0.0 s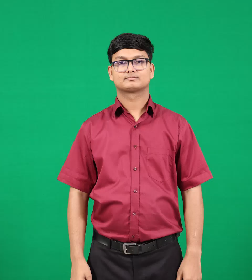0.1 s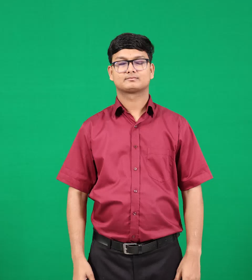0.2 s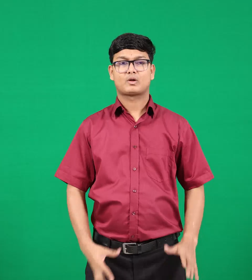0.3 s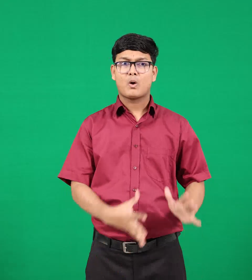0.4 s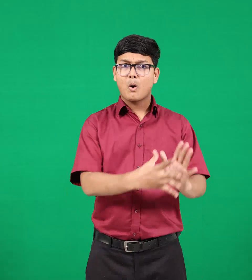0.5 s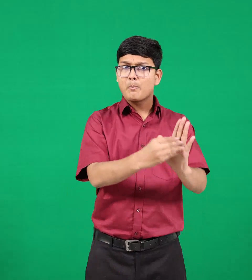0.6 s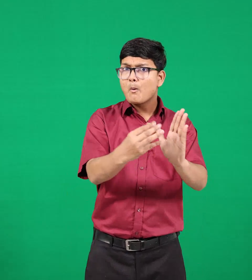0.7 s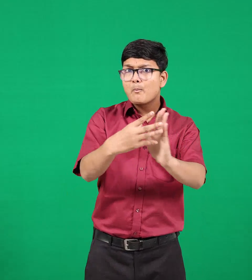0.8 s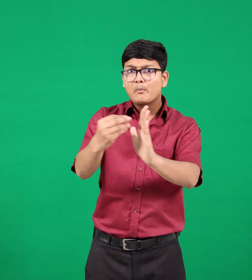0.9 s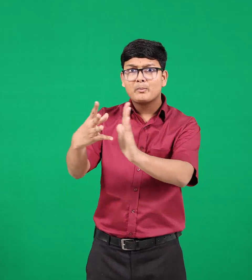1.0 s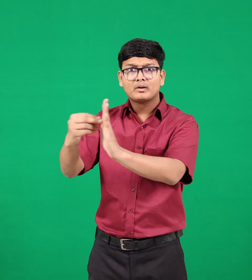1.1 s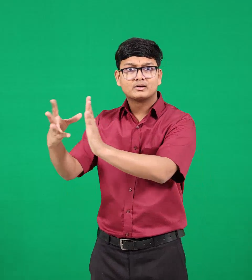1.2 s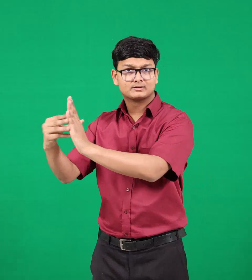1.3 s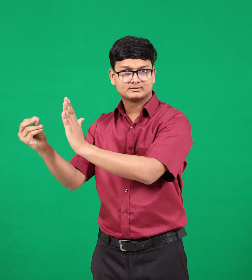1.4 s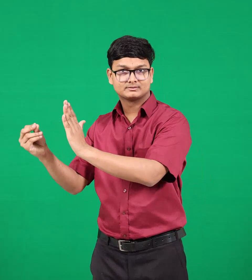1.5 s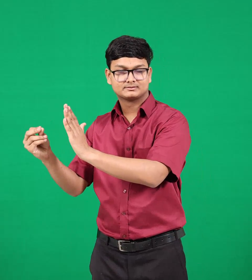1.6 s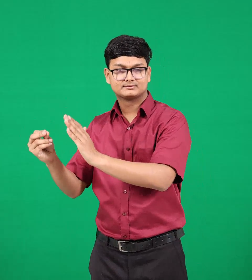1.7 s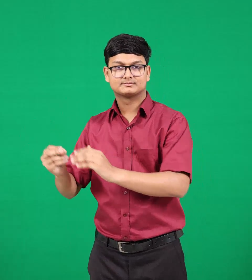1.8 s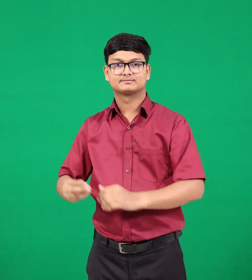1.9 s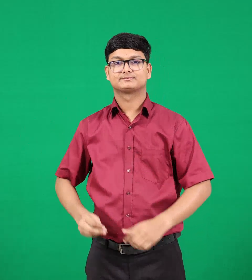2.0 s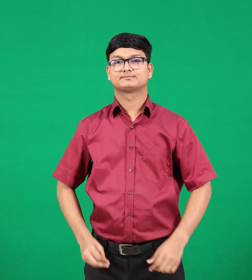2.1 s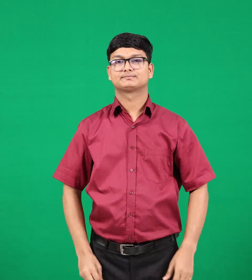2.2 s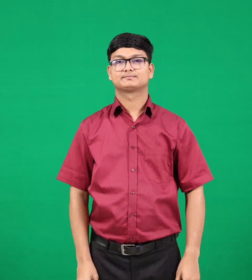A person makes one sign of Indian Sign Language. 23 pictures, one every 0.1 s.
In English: copies
